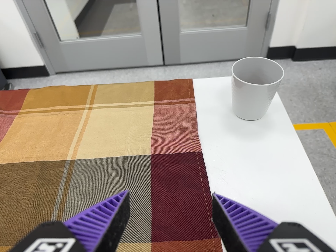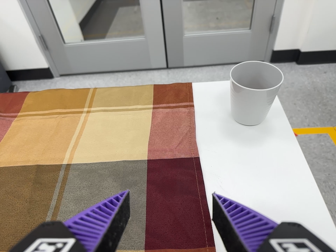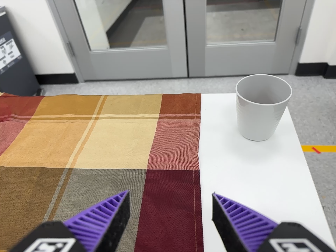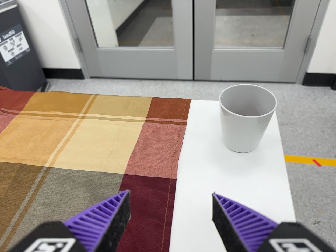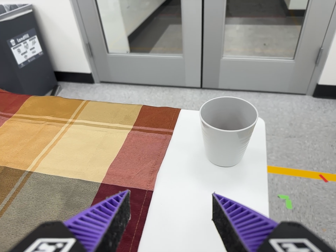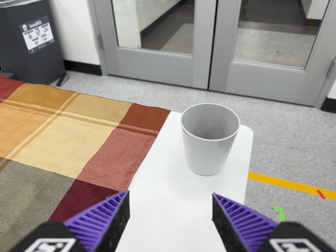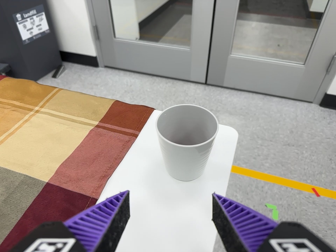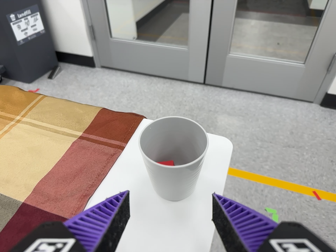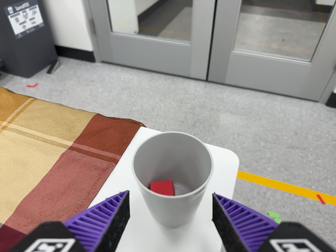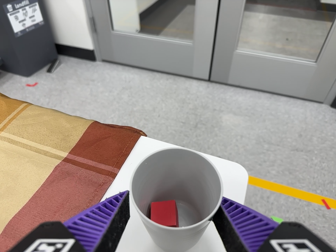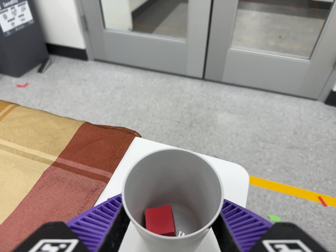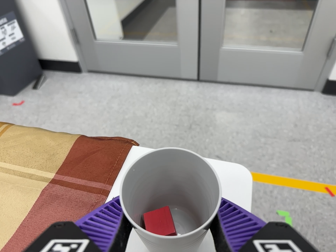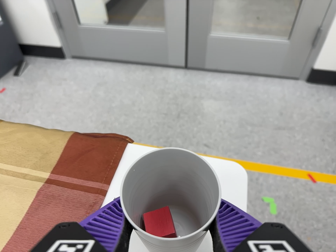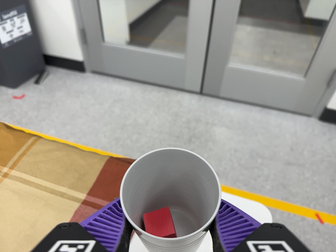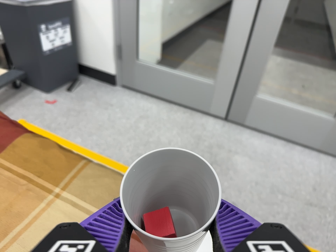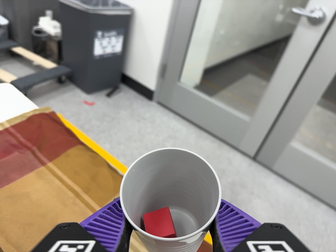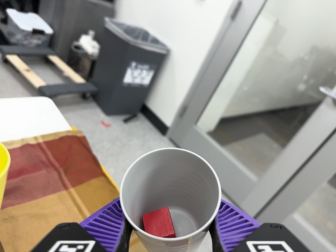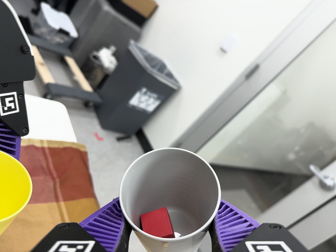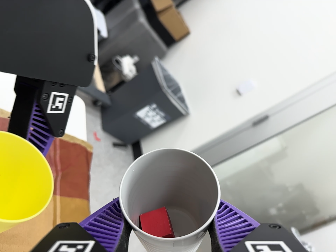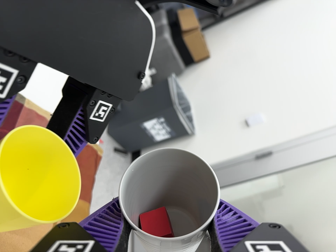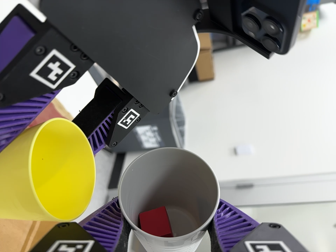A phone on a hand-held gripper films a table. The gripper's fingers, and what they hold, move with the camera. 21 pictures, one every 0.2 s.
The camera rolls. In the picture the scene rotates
clockwise.
0.0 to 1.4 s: The camera pans to its left by about 10 degrees. It travels to its right, about 24 cm. It rolls about its line of sight by about 15 degrees, and the scene rotates clockwise.
1.4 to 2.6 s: The camera travels toward the top of its view, forward and to its left, about 12 cm, so close, fixed things drift downward.
2.6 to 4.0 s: The camera travels to its left and toward the top of its view, about 36 cm, so close, fixed things drift to the right. Its aim tips toward the top of its view by about 30 degrees, and the scene shifts downward. It rolls about its line of sight by about 95 degrees, and the scene rotates clockwise.
The film runs forward here.
